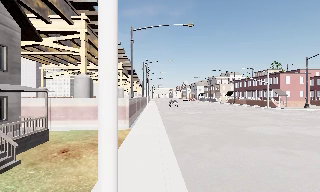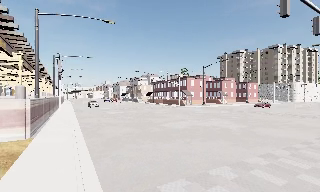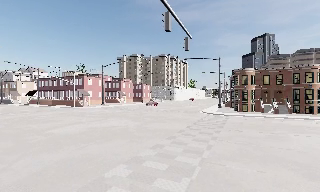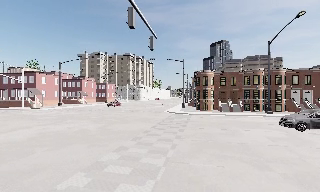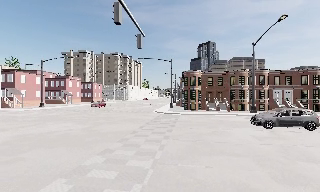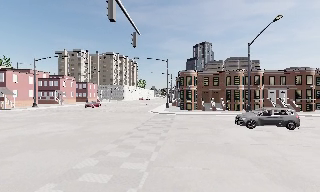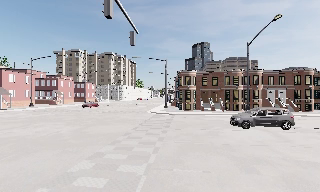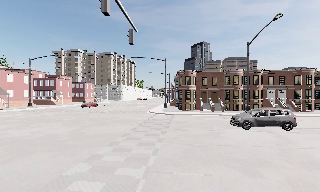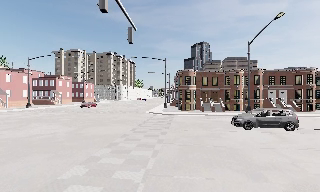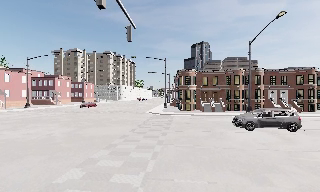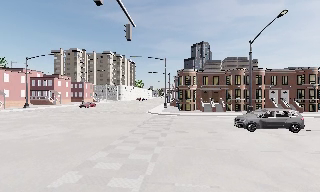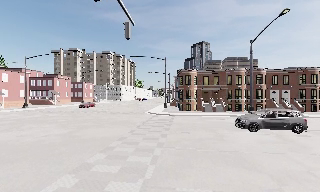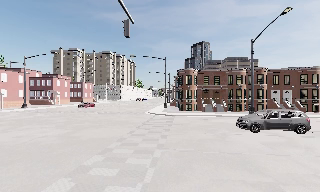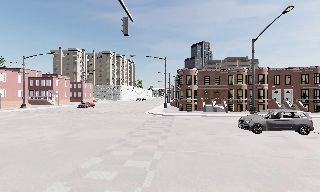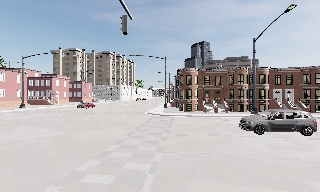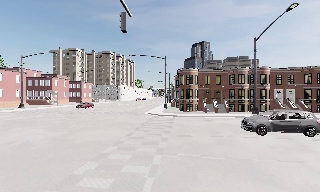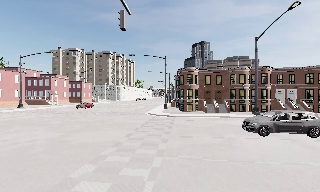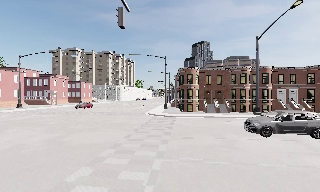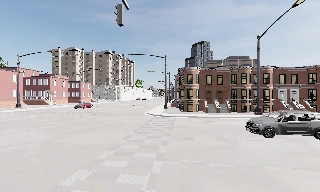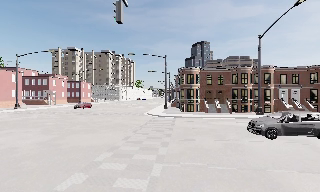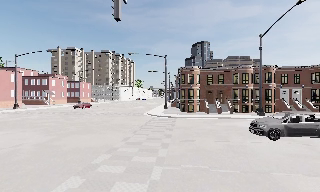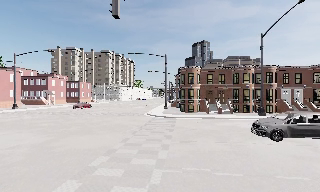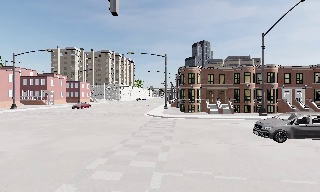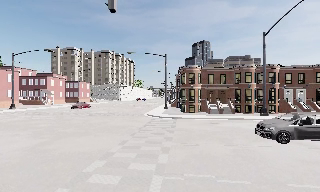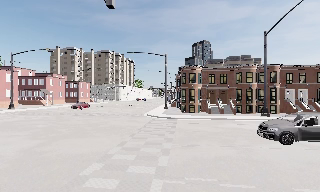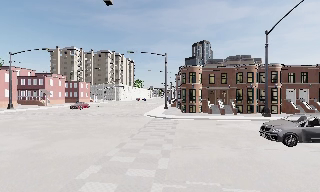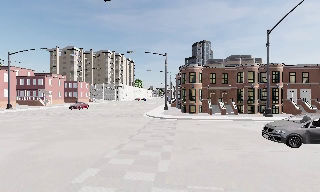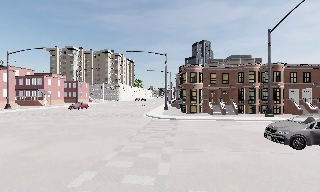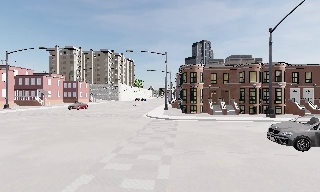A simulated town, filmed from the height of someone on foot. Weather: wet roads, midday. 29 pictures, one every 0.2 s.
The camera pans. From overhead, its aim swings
clockwise.
The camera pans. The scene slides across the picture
to the left.
0.0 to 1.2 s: The camera pans to its right, which is clockwise from overhead, by about 80 degrees. It travels forward, about 1.5 m.
1.2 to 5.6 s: The camera travels forward, about 5 m, so what stands in front looms larger.
The film runs forward here.
